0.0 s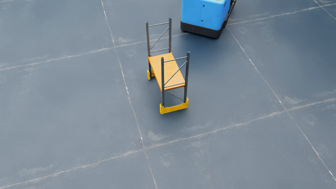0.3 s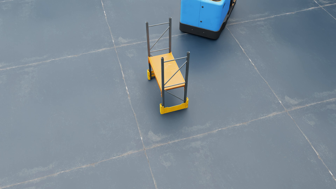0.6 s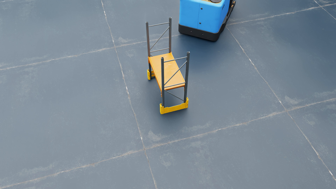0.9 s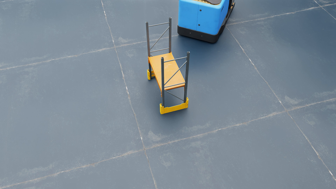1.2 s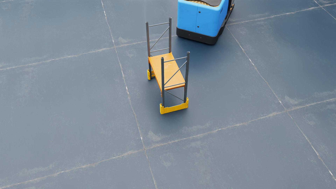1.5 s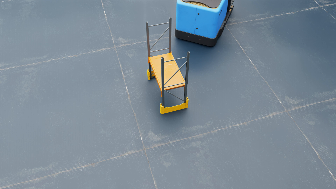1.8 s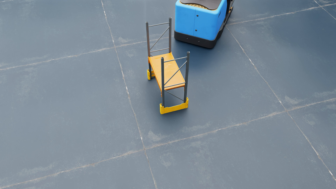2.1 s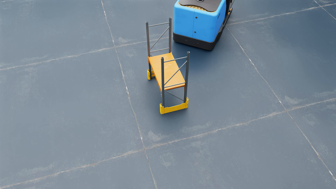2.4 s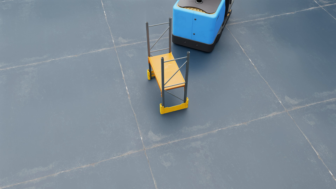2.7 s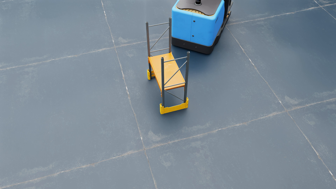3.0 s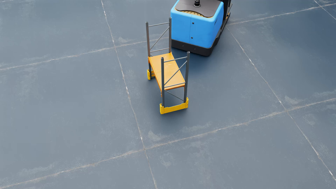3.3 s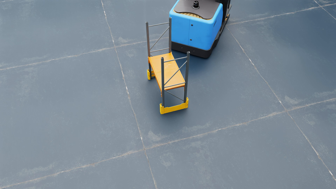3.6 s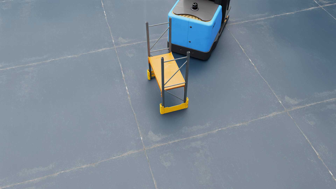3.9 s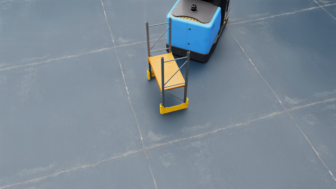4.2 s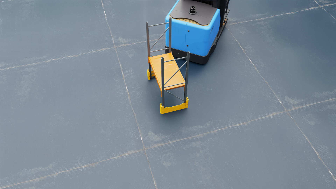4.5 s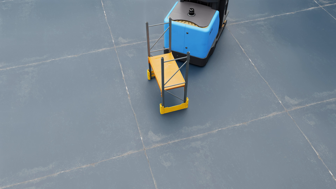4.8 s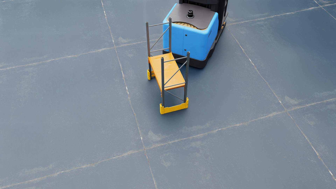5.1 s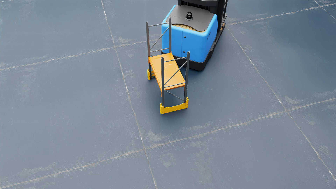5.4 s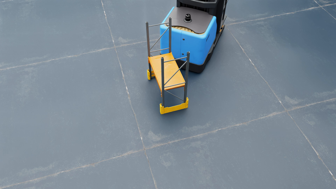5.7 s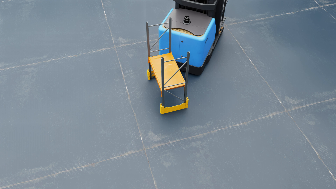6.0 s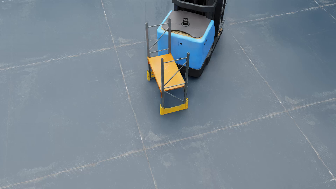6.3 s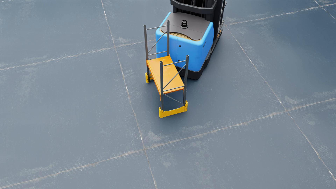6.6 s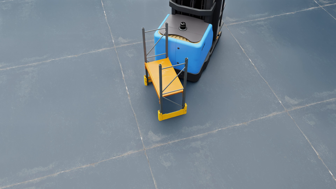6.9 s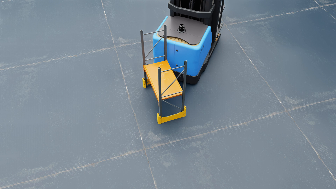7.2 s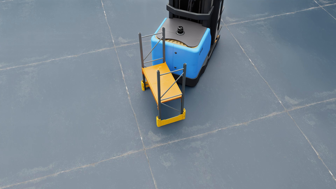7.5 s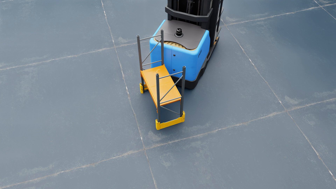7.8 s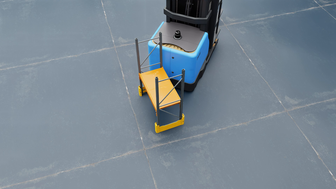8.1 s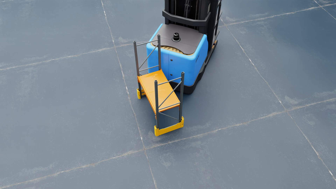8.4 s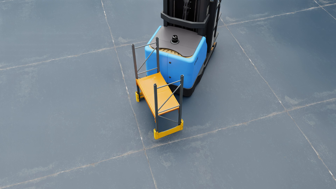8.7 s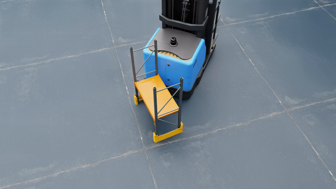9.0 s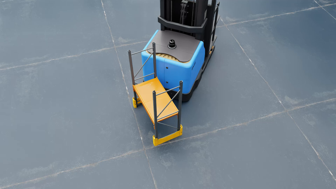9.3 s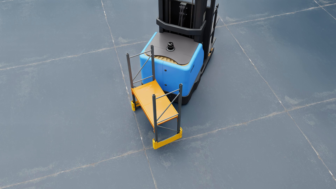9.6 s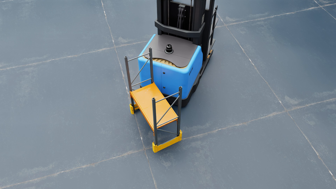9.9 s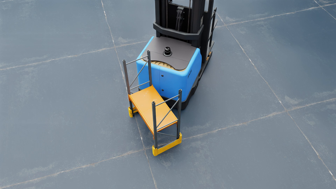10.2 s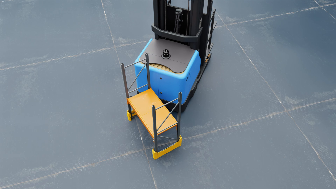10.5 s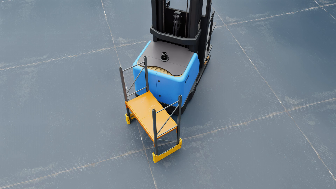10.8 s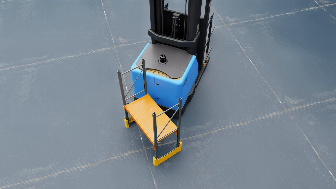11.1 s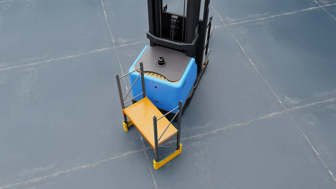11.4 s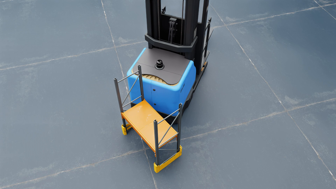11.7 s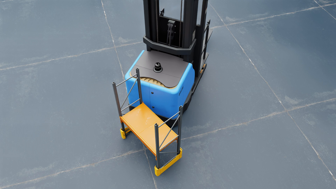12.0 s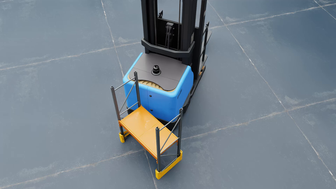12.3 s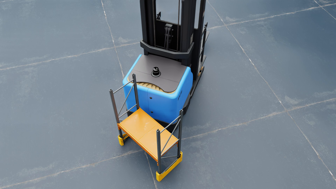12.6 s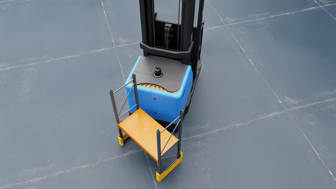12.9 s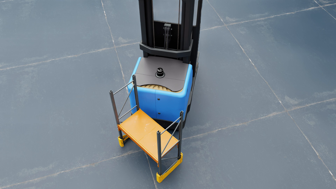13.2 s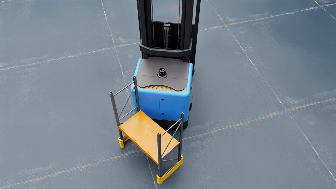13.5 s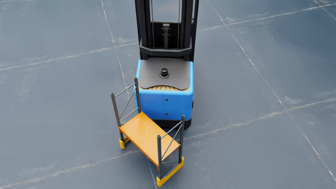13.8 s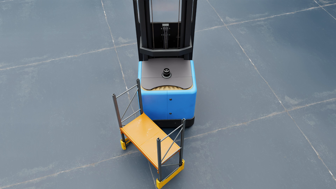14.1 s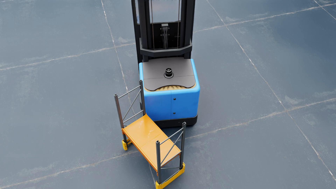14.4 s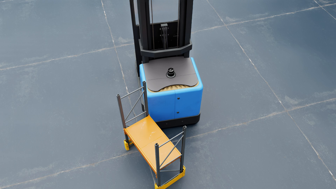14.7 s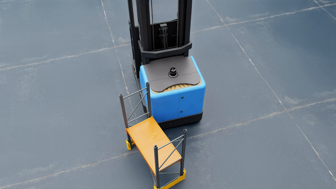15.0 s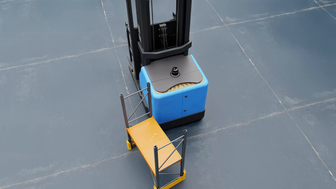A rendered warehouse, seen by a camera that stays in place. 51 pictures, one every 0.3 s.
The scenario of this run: A forklift runs into an object in its way.
